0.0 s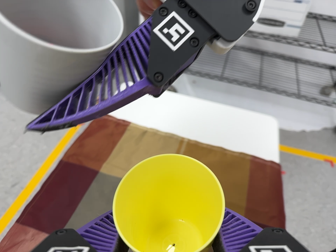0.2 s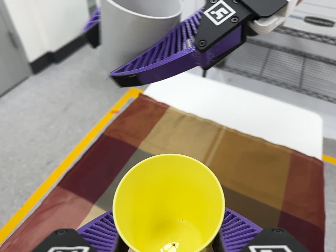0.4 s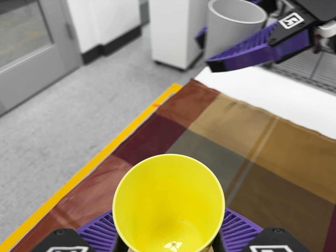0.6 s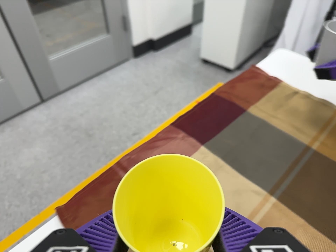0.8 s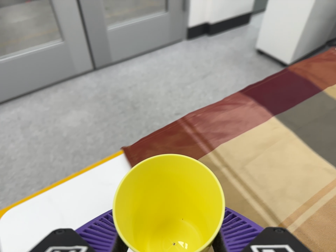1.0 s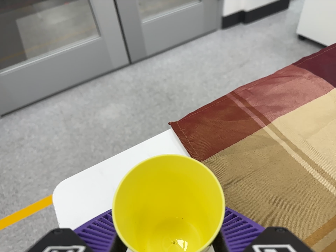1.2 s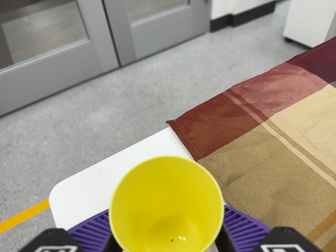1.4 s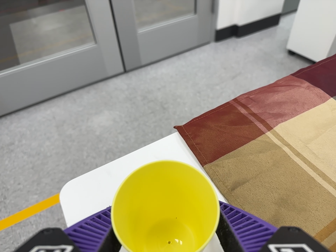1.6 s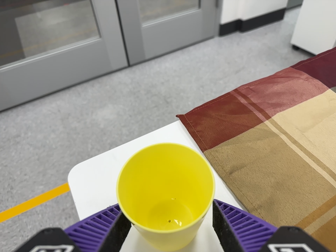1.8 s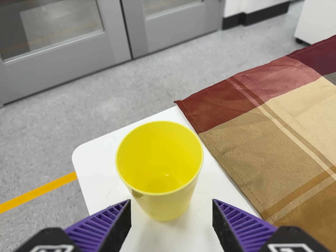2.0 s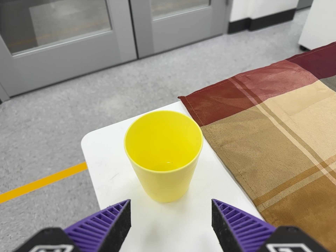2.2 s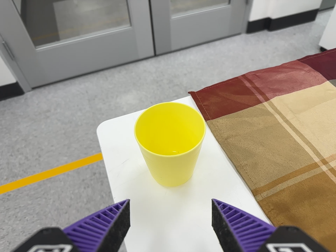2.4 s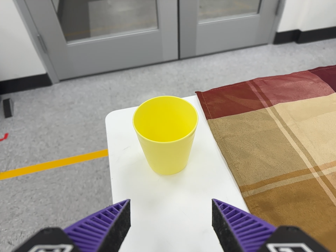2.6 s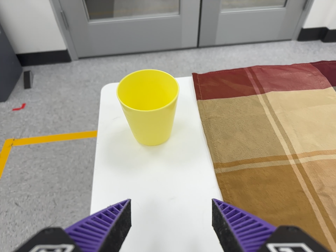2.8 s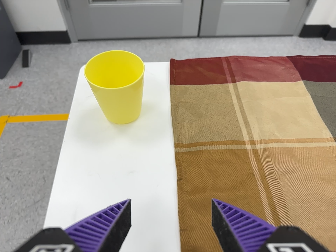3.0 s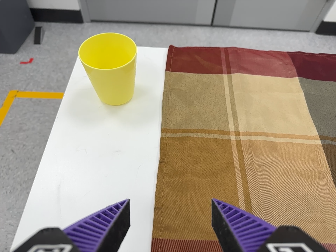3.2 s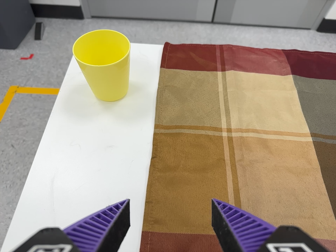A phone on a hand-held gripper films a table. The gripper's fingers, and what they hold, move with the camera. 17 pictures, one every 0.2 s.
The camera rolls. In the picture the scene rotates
clockwise.
The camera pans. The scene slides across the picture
to the right.
0.0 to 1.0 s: The scene slides to the right, as the camera pans about 35 degrees to its left. It travels toward the bottom of its view and to its left, about 26 cm, so close, fixed things drift upward. It rolls about its line of sight by about 25 degrees, and the scene rotates clockwise.
1.0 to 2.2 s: The camera travels backward and toward the bottom of its view, about 10 cm, so what stands in front gets smaller.
2.2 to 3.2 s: The camera pans to its left by about 10 degrees. It travels to its right and backward, about 18 cm. It rolls about its line of sight by about 20 degrees, and the scene rotates clockwise.
The film runs backward here.
